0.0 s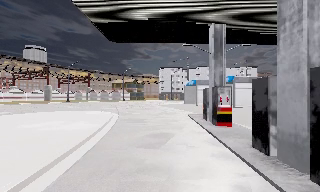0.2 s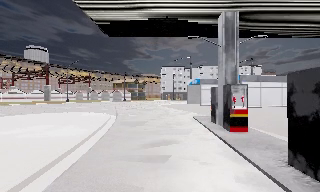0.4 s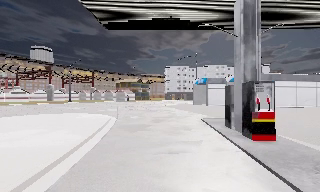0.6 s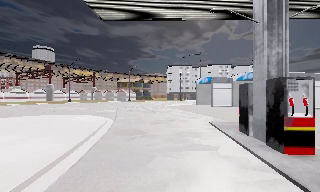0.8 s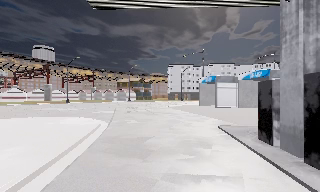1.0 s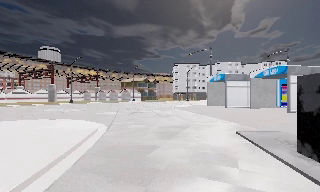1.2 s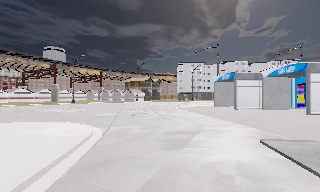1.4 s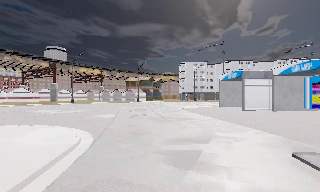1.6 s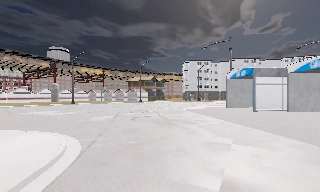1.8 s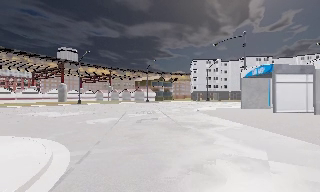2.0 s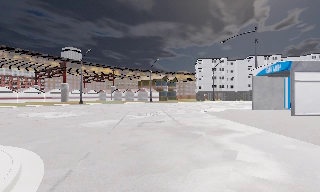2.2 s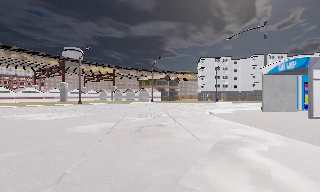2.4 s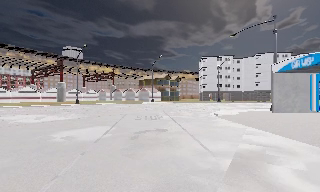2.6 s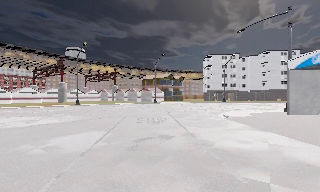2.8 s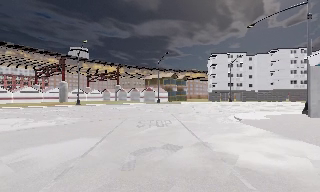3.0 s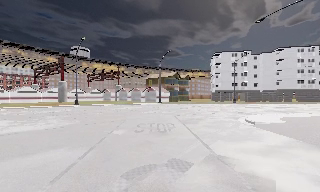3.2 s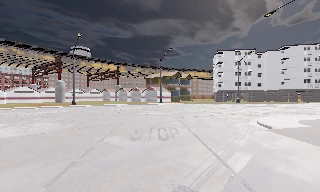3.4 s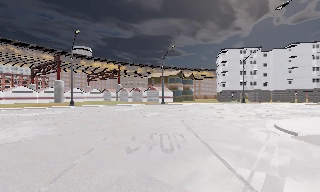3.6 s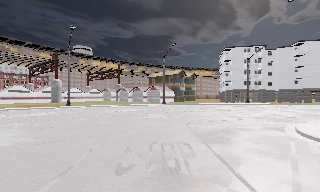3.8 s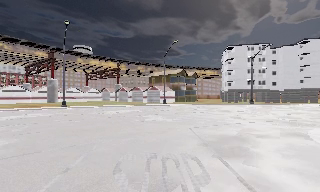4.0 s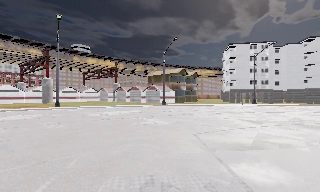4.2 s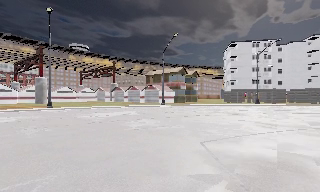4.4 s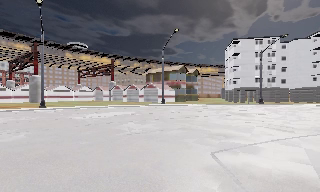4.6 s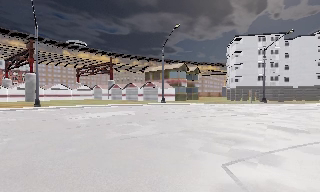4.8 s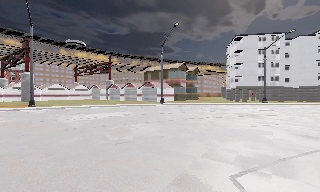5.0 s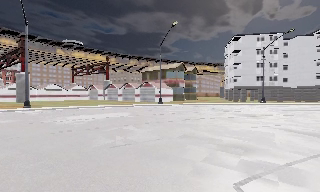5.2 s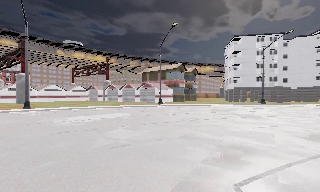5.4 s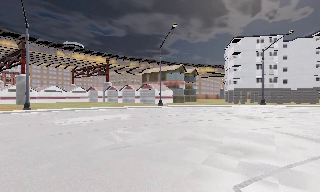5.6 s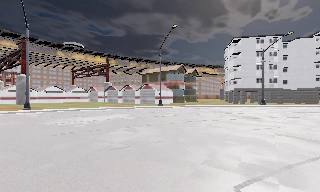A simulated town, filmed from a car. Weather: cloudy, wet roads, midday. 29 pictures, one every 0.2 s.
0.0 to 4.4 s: The camera pans to its left, which is counterclockwise from overhead, by about 15 degrees. It travels forward, about 30 m, so what stands in front looms larger.
4.4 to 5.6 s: The camera travels forward, about 2 m, so what stands in front looms larger. It loses speed.
The film runs forward here.
